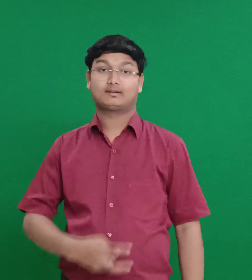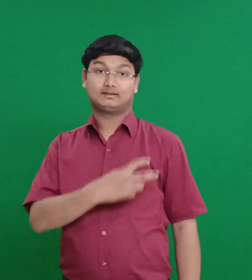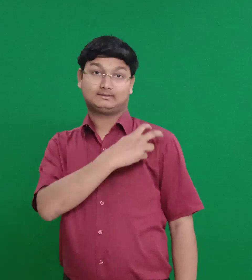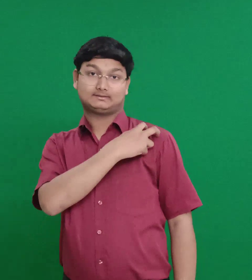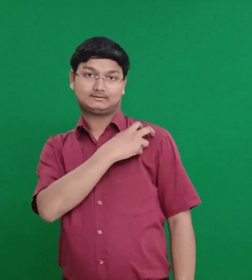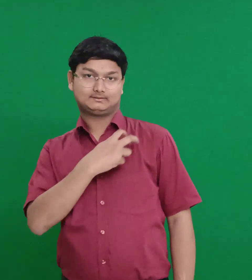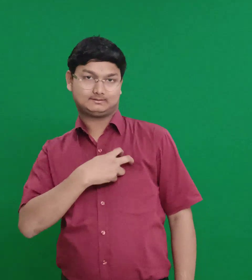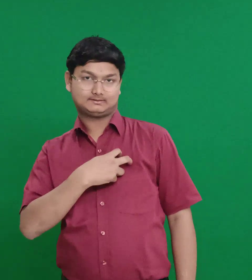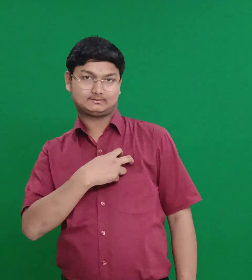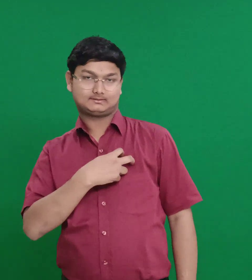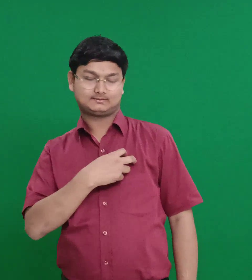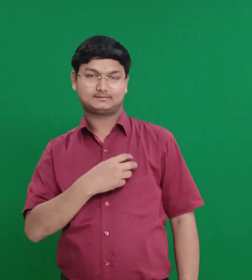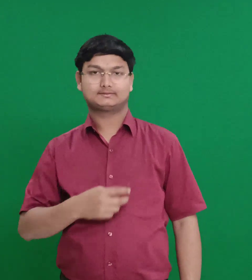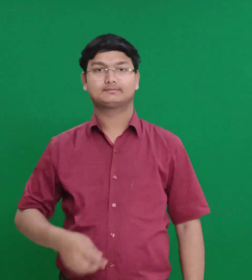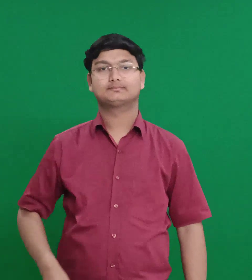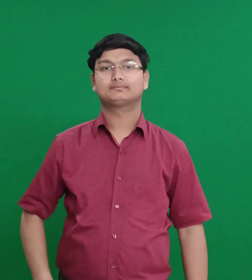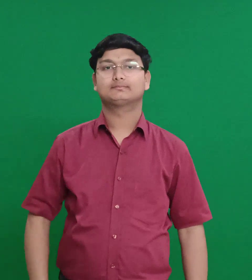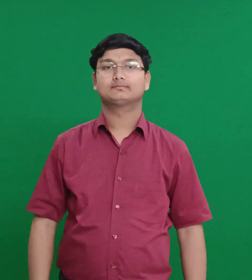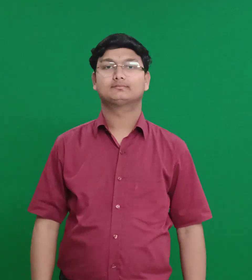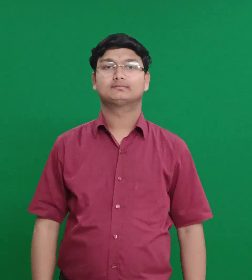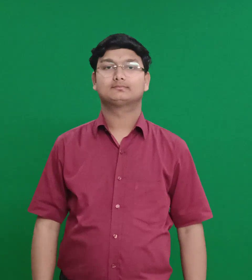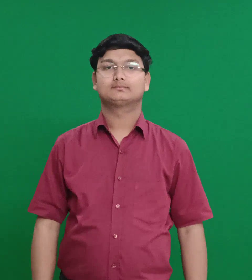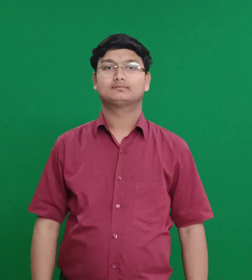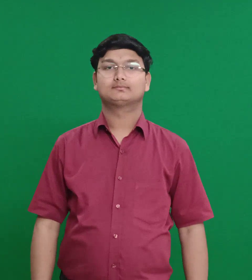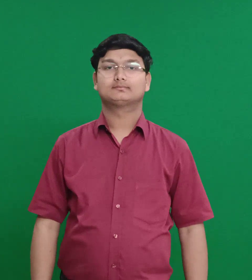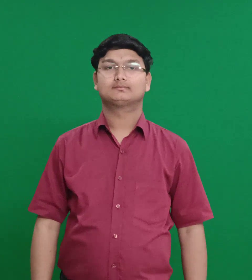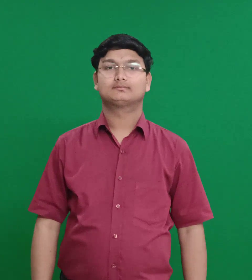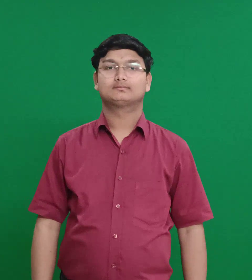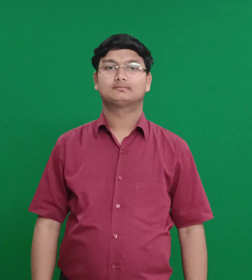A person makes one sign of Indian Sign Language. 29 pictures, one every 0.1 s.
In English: joab
